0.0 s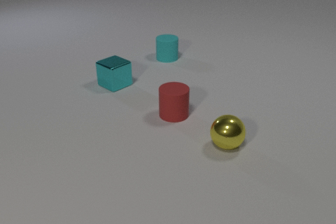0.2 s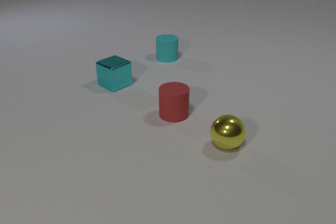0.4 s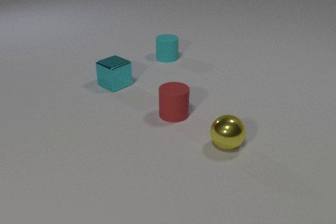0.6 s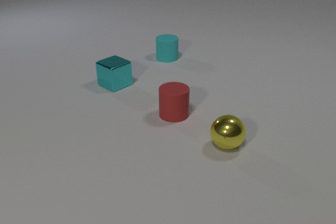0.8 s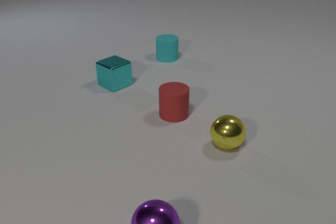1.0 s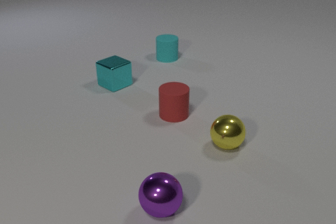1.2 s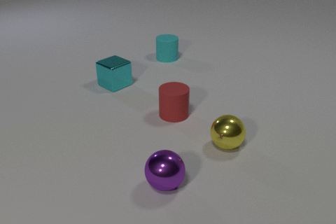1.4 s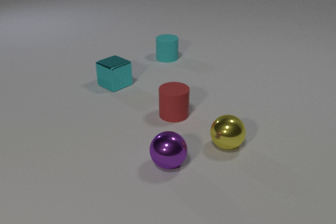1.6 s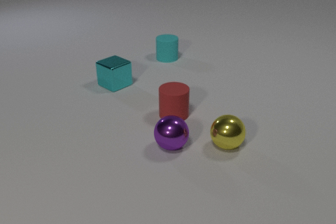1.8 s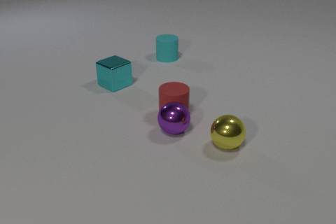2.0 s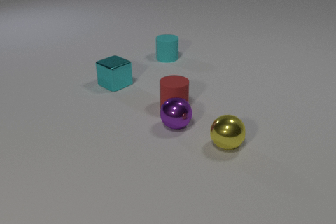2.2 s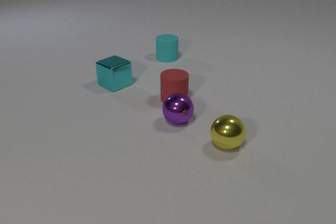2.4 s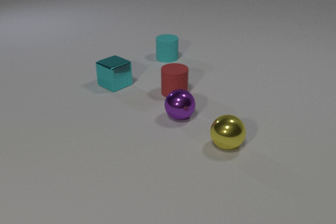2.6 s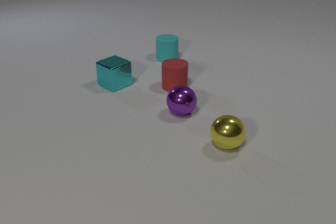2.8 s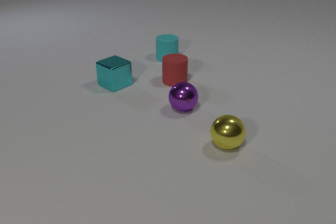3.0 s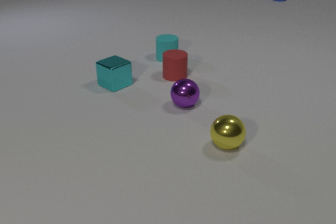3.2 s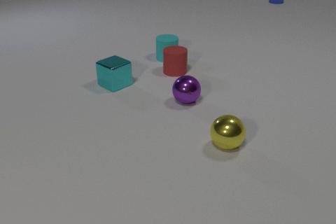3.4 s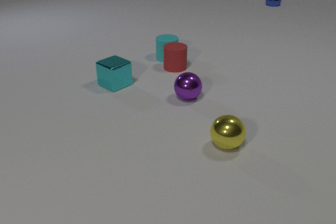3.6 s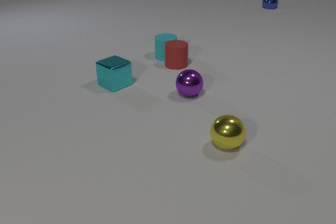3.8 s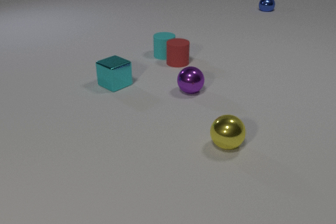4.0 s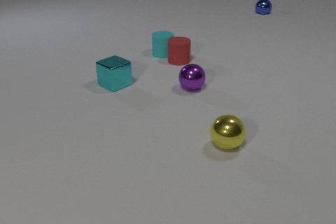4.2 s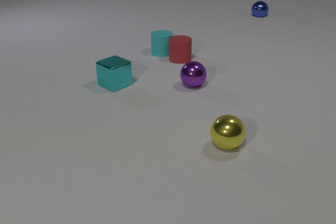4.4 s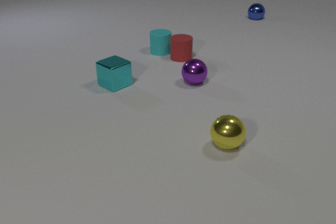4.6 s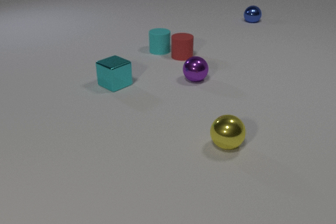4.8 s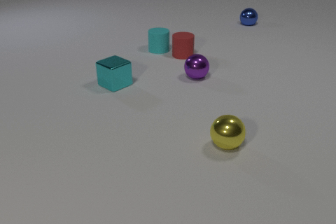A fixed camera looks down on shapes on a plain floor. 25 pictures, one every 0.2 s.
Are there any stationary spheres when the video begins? yes.
What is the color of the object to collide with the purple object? red.
What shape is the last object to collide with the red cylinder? cylinder.
0.0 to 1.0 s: The purple metal sphere comes in at the bottom edge, rolls away from the camera.
1.0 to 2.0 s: The purple metal sphere rolls away from the camera. The red rubber cylinder slides away from the camera. The purple metal sphere and the red rubber cylinder collide.
2.0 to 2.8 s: The purple metal sphere rolls away from the camera. The red rubber cylinder slides away from the camera. The blue metal sphere comes in at the top edge, rolls toward the camera.
2.8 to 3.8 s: The purple metal sphere rolls away from the camera. The red rubber cylinder slides away from the camera. The cyan rubber cylinder slides away from the camera. The blue metal sphere rolls toward the camera. The red rubber cylinder and the cyan rubber cylinder collide.
3.8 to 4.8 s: The purple metal sphere rolls away from the camera. The red rubber cylinder slides away from the camera. The cyan rubber cylinder slides away from the camera. The blue metal sphere rolls toward the camera.
